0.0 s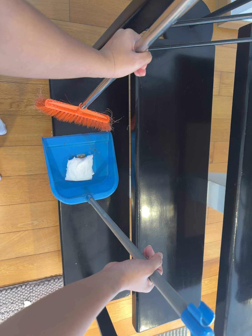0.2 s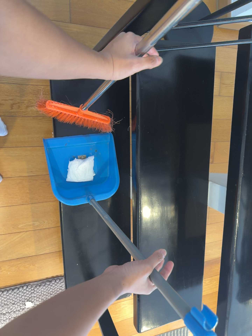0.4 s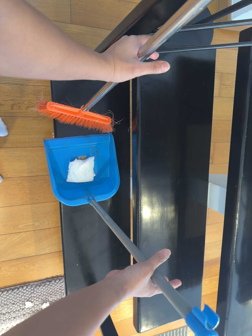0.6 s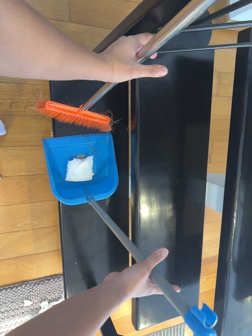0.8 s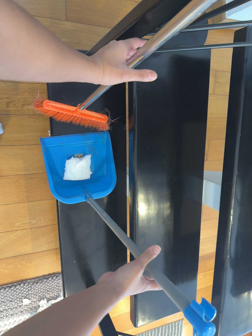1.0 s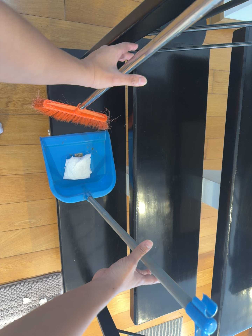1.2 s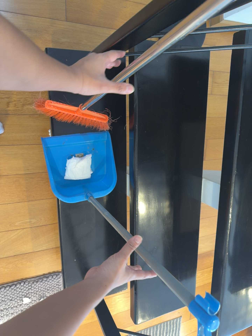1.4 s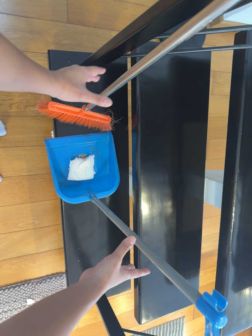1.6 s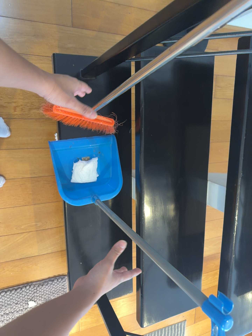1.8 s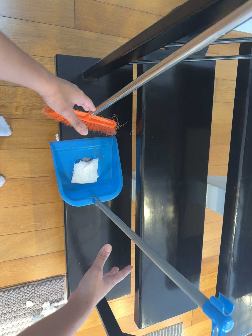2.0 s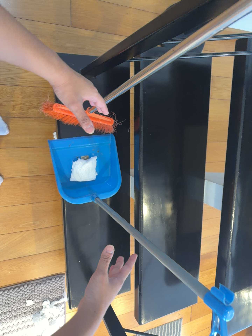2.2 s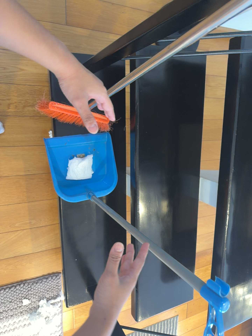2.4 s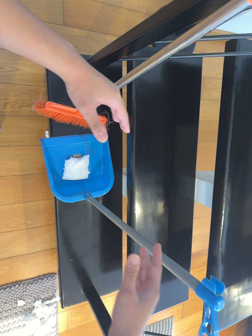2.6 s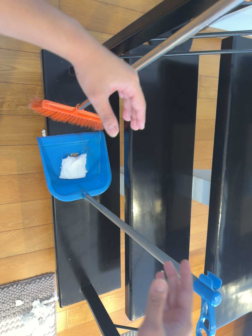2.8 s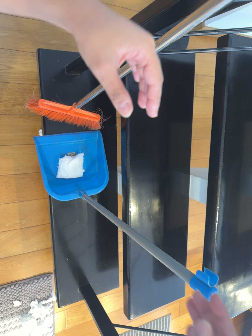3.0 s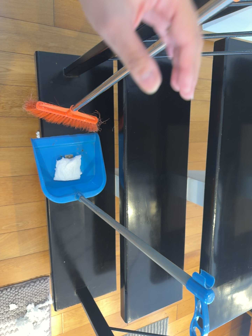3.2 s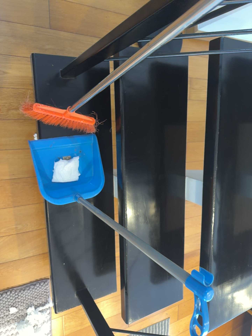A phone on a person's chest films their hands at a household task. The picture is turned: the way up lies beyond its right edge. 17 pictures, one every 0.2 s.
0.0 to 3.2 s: The camera travels to its left and backward, about 8 cm.
The film runs forward here.
